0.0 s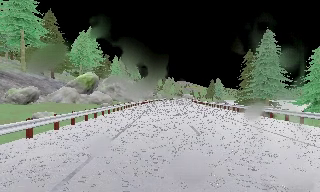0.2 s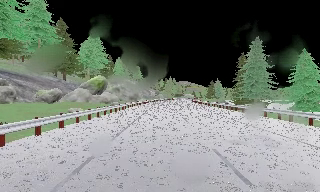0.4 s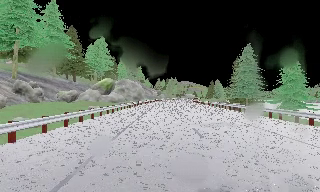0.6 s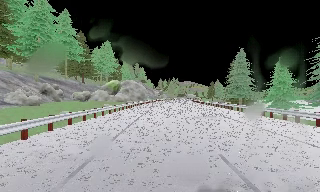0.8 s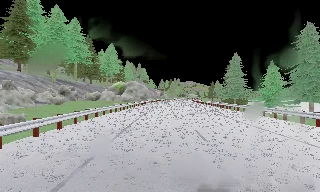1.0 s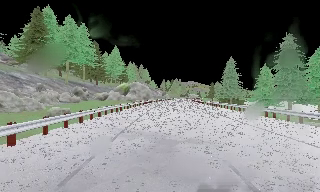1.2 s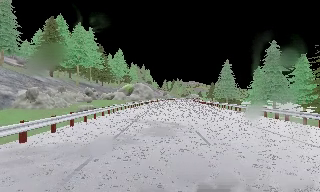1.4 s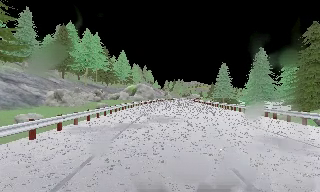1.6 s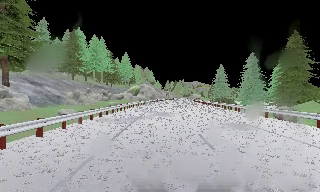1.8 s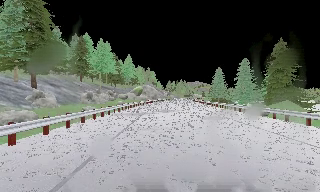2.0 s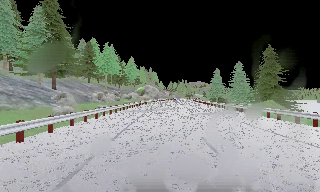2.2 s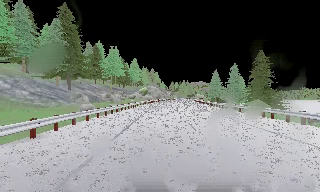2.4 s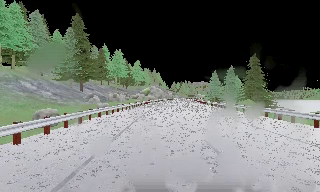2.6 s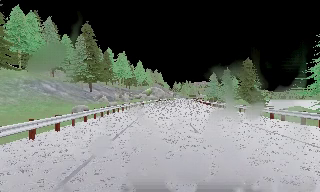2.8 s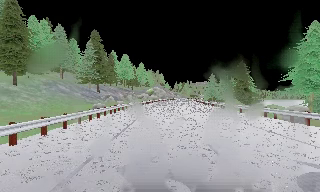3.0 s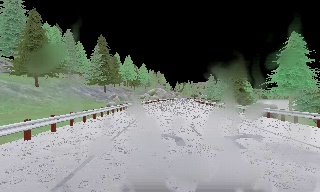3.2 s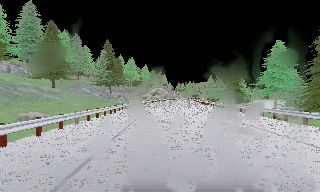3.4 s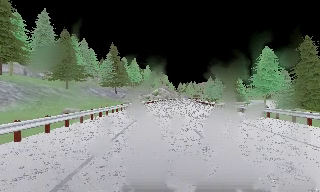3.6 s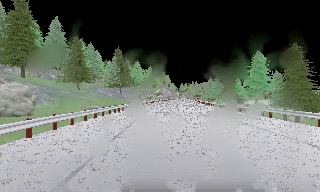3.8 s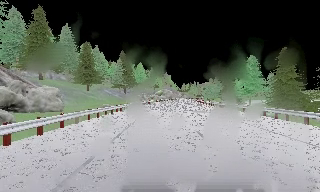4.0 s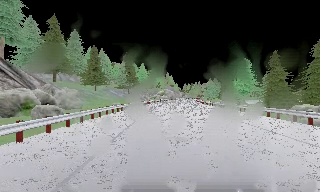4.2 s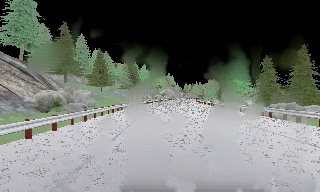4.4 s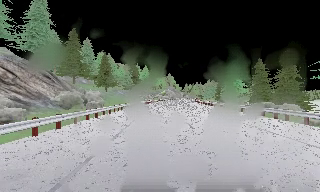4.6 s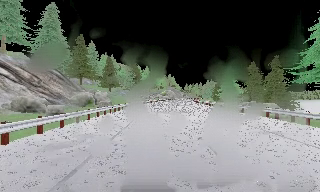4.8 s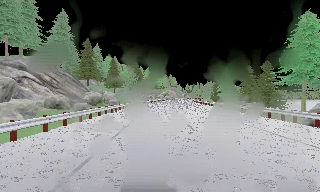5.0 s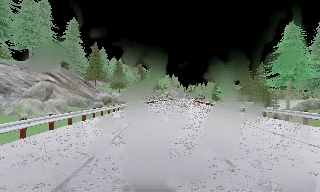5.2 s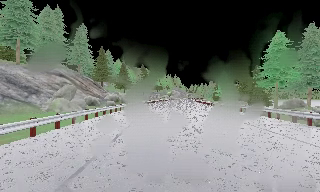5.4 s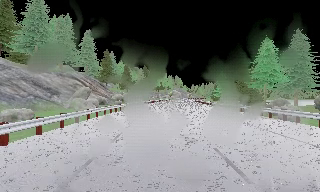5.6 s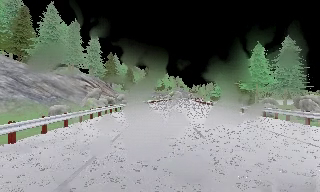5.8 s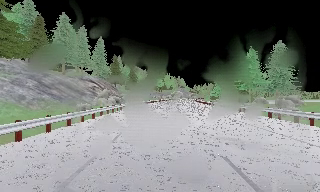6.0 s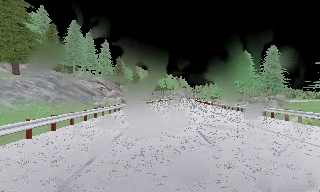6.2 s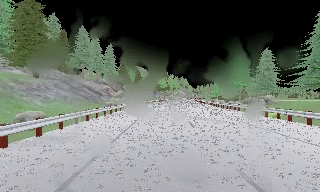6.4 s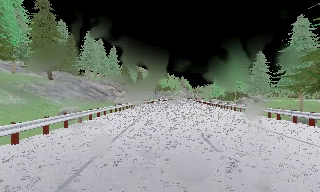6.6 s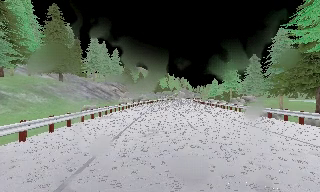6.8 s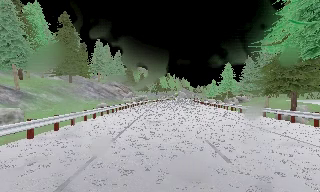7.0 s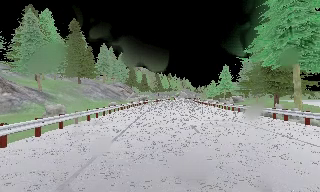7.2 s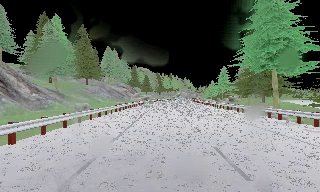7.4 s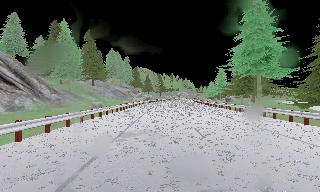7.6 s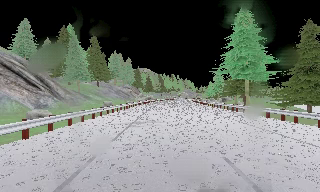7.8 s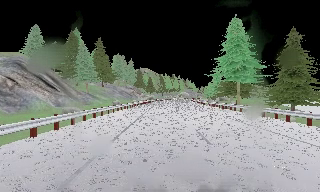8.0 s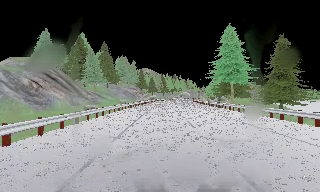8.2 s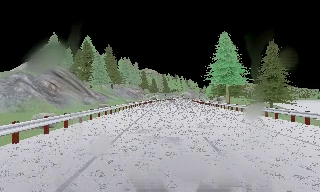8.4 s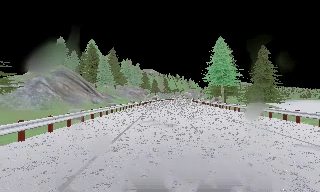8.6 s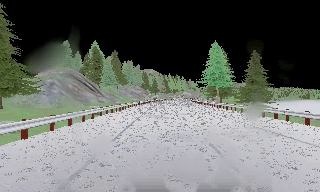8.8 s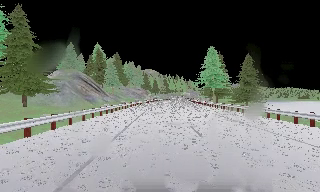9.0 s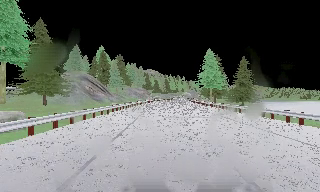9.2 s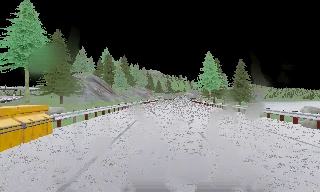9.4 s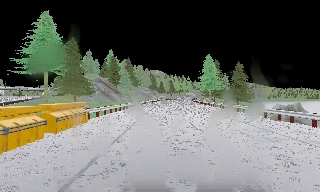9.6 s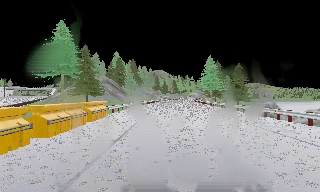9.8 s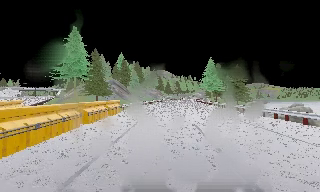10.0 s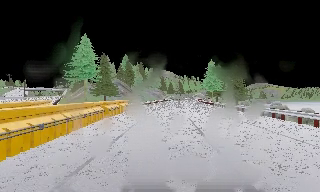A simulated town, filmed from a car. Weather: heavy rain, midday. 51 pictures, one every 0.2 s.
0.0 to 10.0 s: The camera swings to its left by about 30 degrees, and the scene slides to the right. It travels backward, about 165 m, so what stands in front gets smaller.
The film runs backward here.
